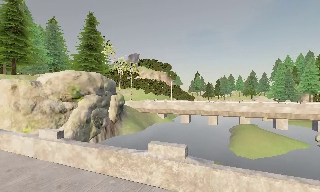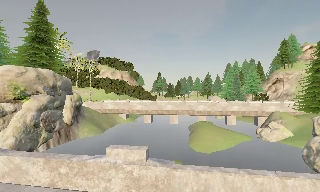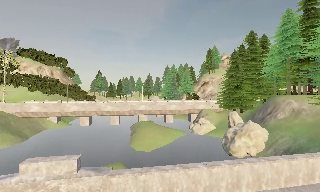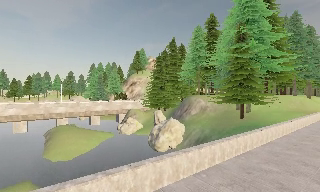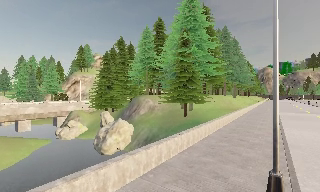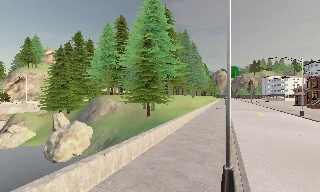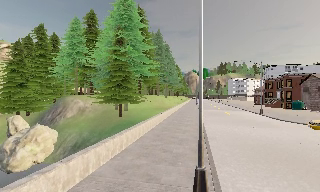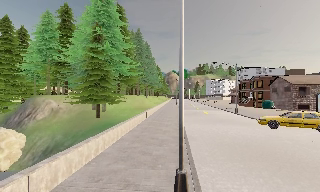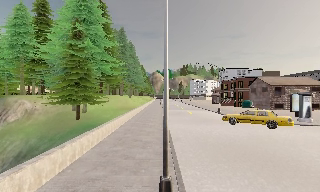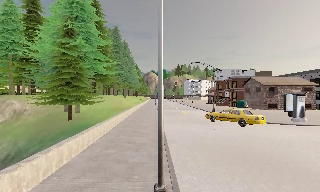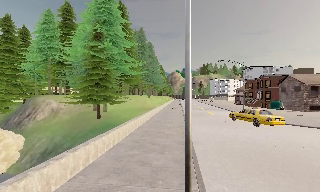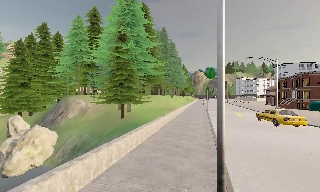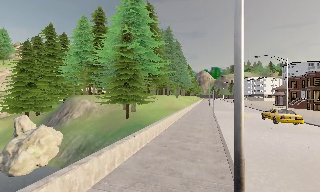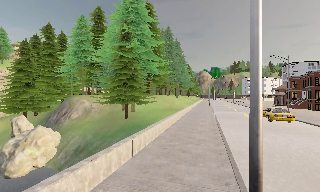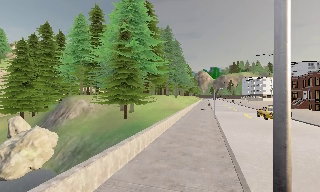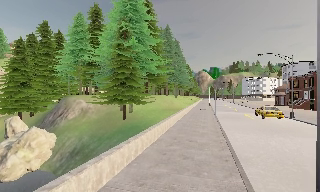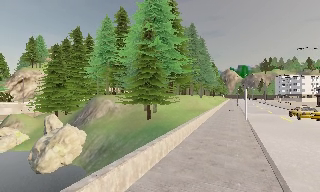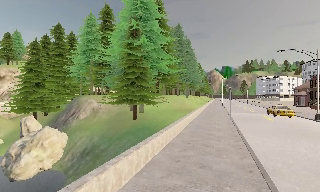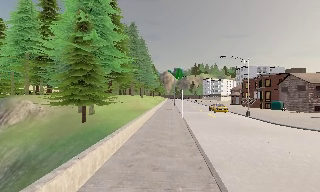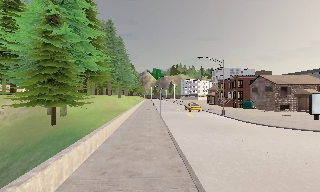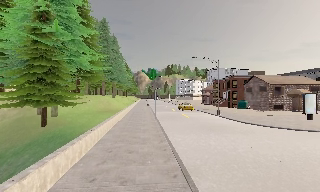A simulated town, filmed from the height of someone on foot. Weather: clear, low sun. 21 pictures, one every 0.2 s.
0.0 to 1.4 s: The camera pans to its right, which is clockwise from overhead, by about 105 degrees. It travels forward, about 1.5 m.
1.4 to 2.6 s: The scene slides to the right, as the camera pans about 10 degrees to its left. It travels forward, about 2 m, so what stands in front looms larger.
2.6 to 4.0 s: The scene slides to the left, as the camera pans about 20 degrees to its right. It travels forward, about 2.5 m, so what stands in front looms larger.
The film runs forward here.
